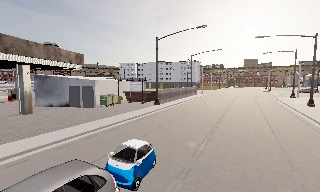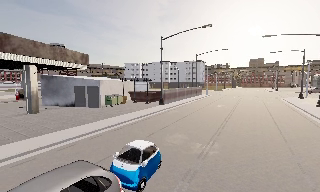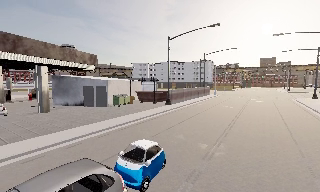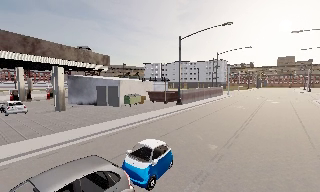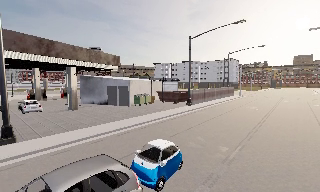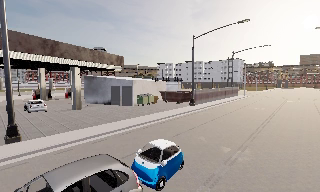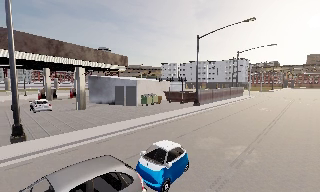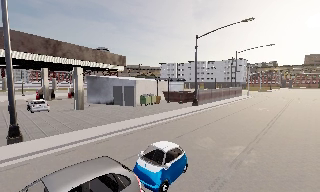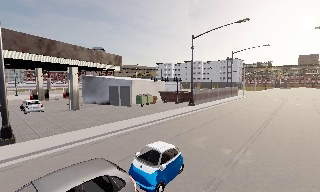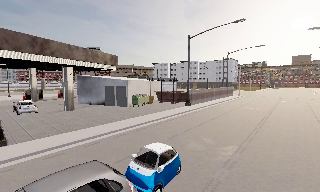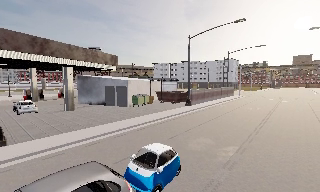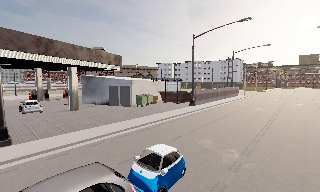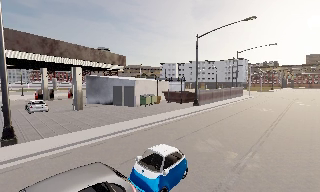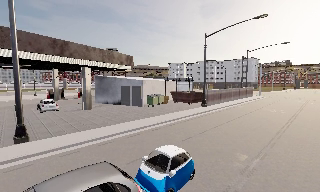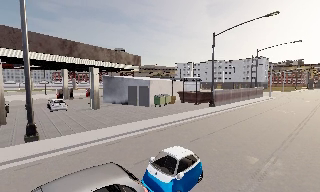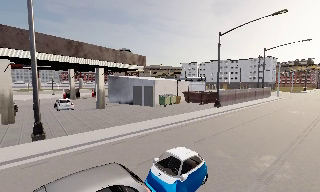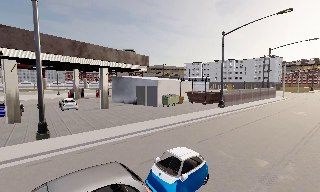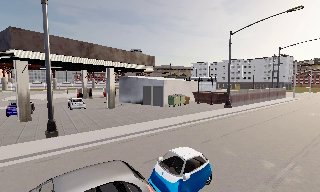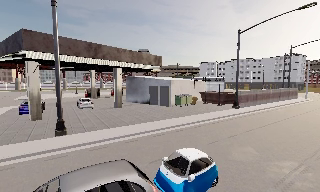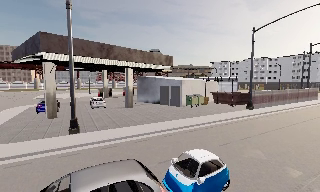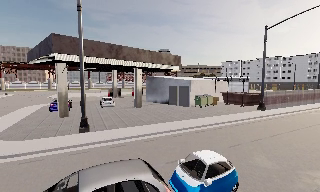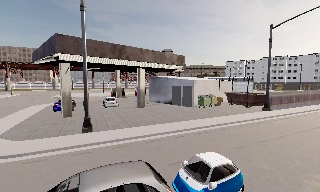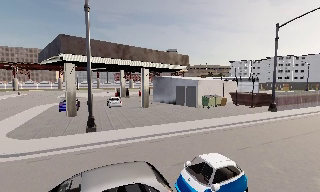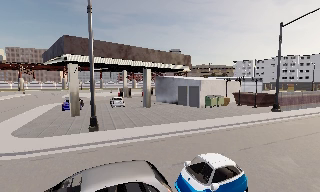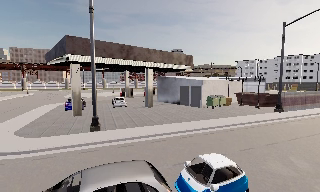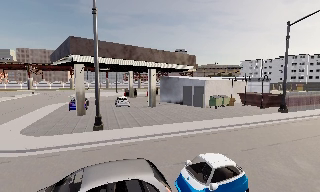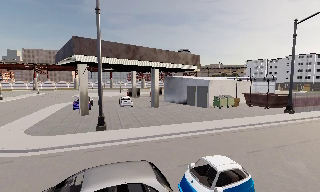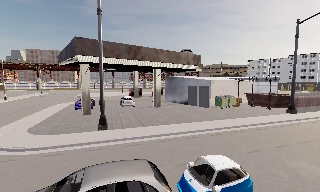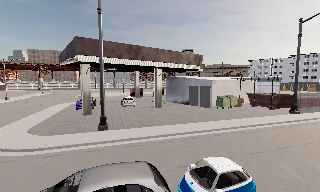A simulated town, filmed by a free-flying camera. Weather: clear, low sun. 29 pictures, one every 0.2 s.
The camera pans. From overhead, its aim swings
counterclockwise.
The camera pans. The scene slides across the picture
to the right.
0.0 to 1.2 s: The camera swings to its left by about 15 degrees, and the scene slides to the right.
1.2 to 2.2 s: The camera shifts only a little, or ends up much as it began.
2.2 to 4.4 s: The scene slides to the right, as the camera pans about 25 degrees to its left. It travels to its right, about 0.5 m.
4.4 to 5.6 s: The camera shifts only a little, or ends up much as it began.
The film runs forward here.
